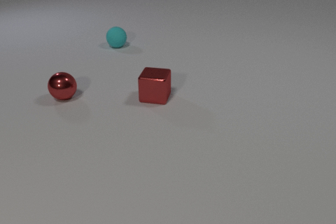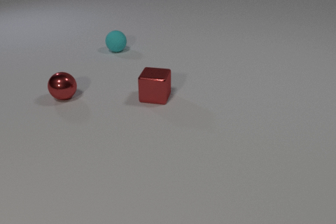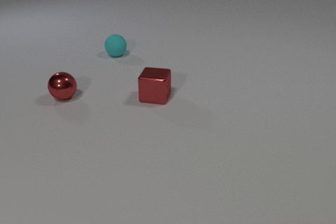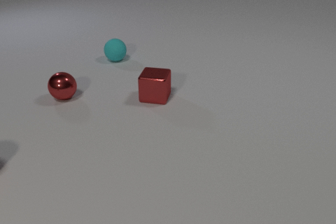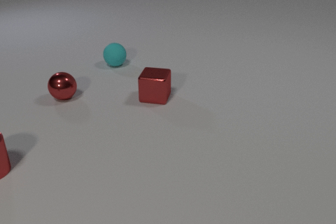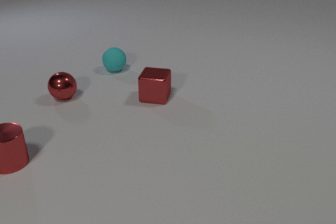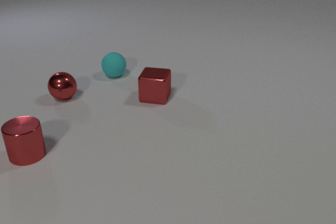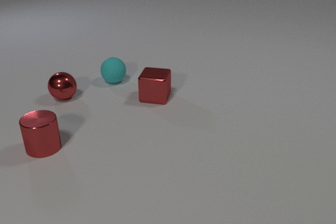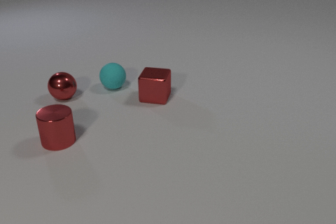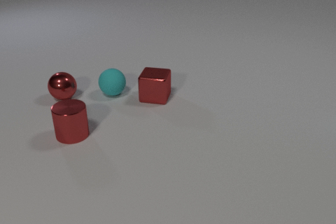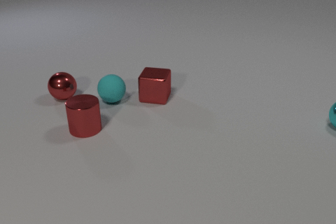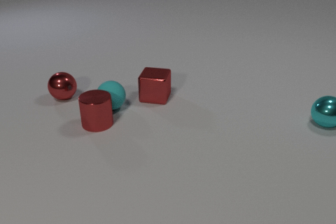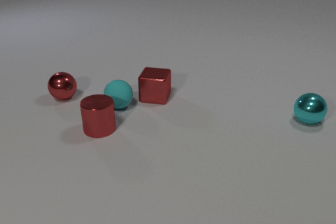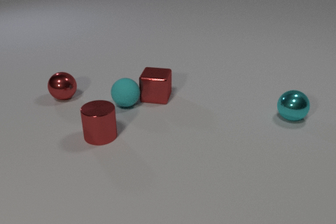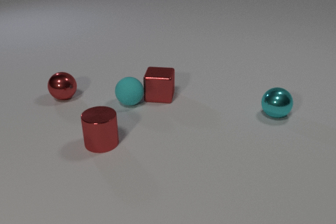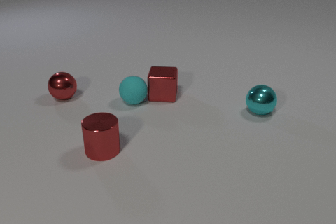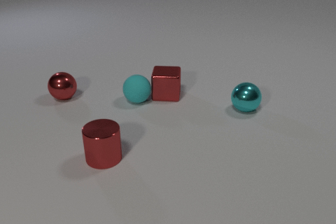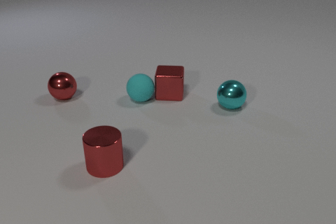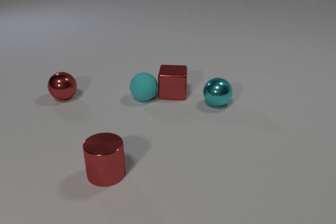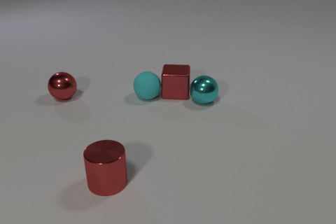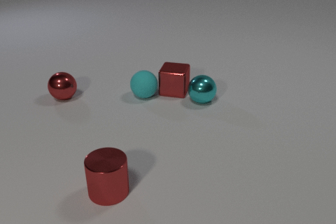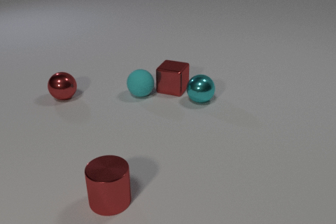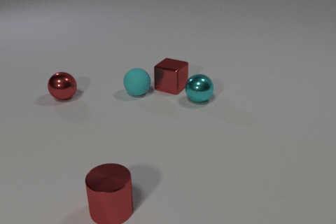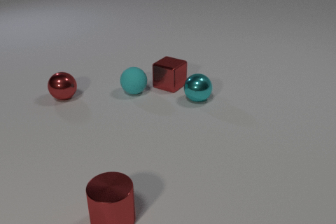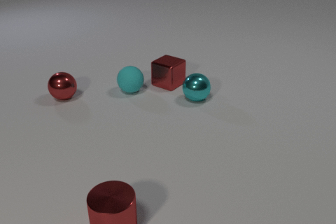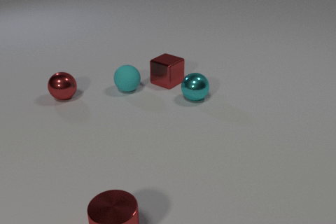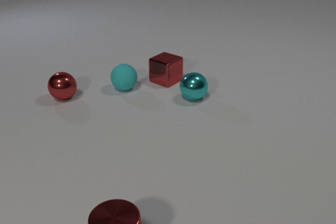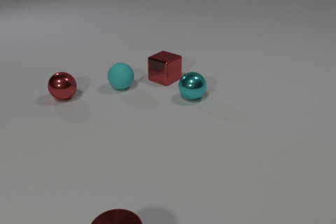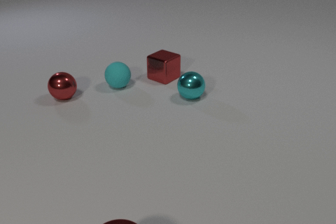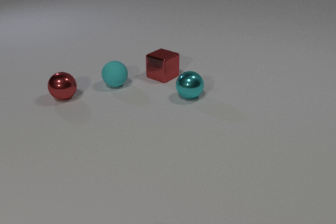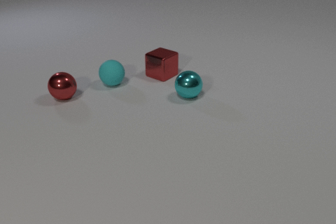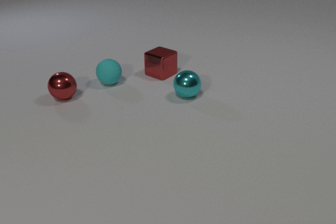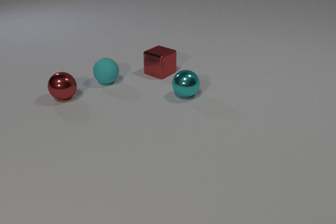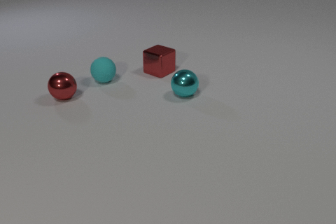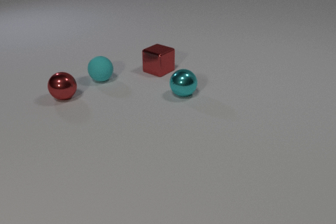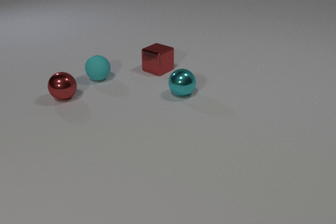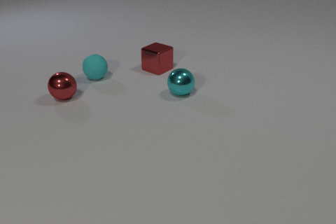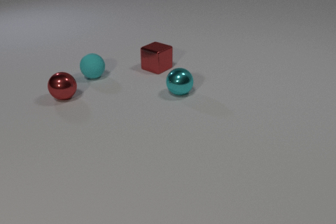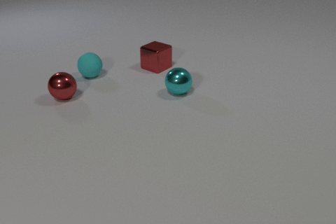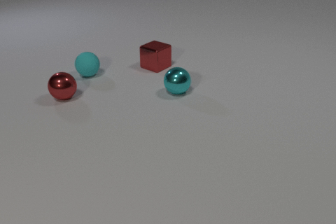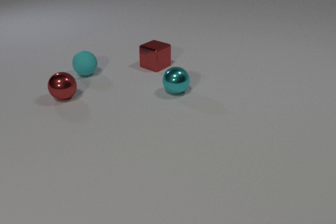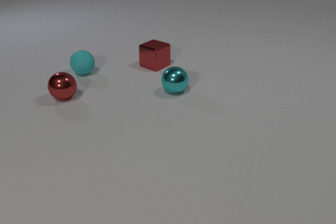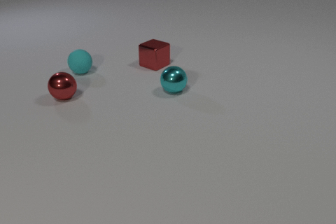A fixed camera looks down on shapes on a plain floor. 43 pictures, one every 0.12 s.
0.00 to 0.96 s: The red metal cylinder comes in at the left edge, slides to the right and away from the camera. The cyan rubber sphere rolls toward the camera.
0.96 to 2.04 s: The red metal cylinder slides toward the camera and to the right. The cyan rubber sphere rolls toward the camera and to the right. The red metal cube slides to the right and away from the camera. The cyan metal sphere comes in at the right edge, rolls to the left. The red metal cylinder and the cyan rubber sphere collide. The cyan rubber sphere and the red metal cube collide.
2.04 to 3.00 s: The red metal cylinder slides toward the camera. The cyan rubber sphere rolls away from the camera and to the left. The red metal cube slides away from the camera, spins clockwise seen from above by about 30 degrees, its near face sliding to the left. The cyan metal sphere rolls to the left. The red metal cube and the cyan metal sphere collide.
3.00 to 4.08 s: The red metal cylinder slides toward the camera, leaves at the bottom edge. The cyan rubber sphere rolls away from the camera and to the left. The red metal cube slides away from the camera. The cyan metal sphere rolls to the left and away from the camera.
4.08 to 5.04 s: The cyan rubber sphere rolls away from the camera and to the left. The red metal cube slides away from the camera. The cyan metal sphere rolls to the left and away from the camera.
What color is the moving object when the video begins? cyan.
How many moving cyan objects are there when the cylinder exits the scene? 2.
What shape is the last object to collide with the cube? sphere.
